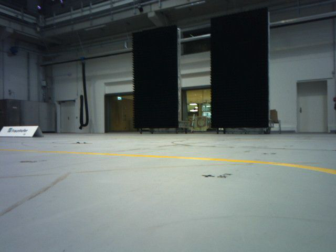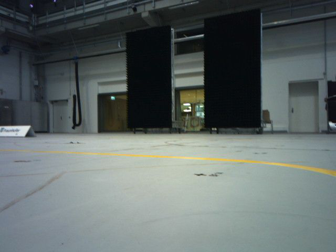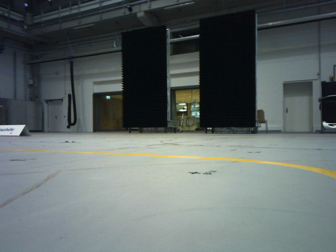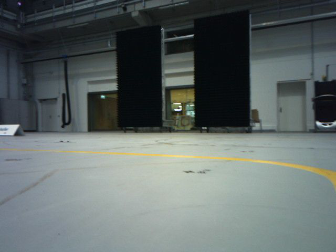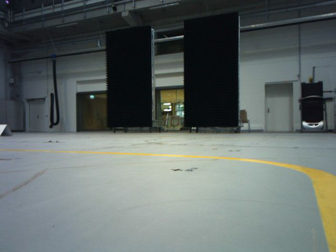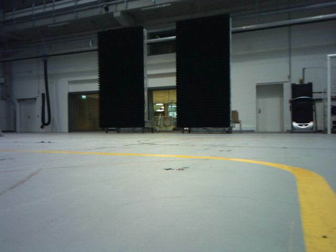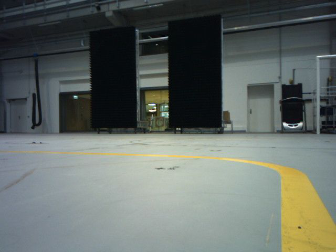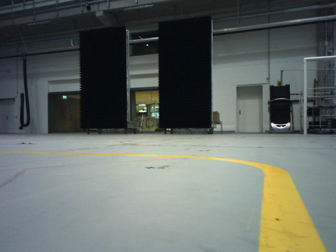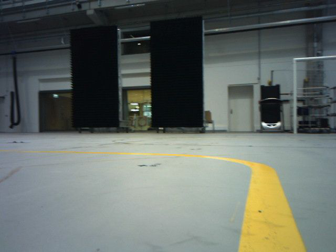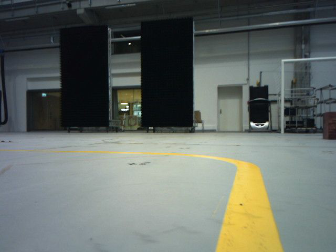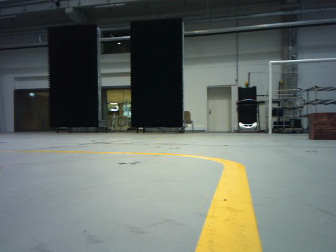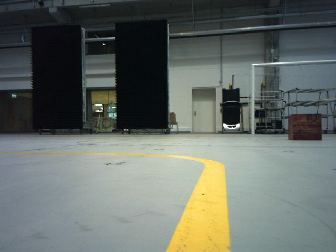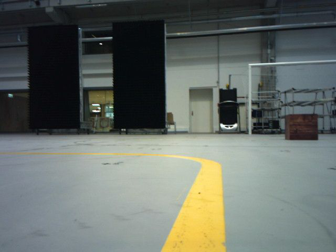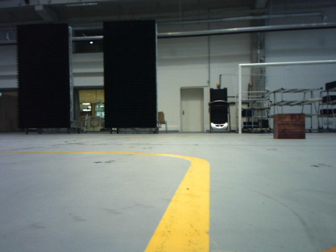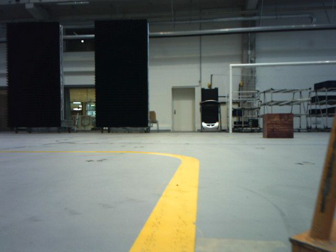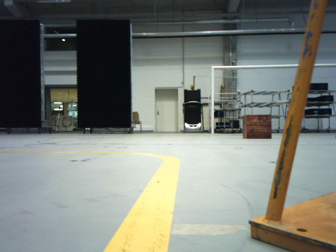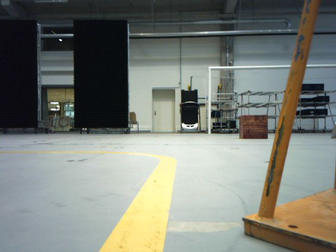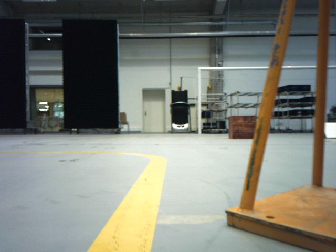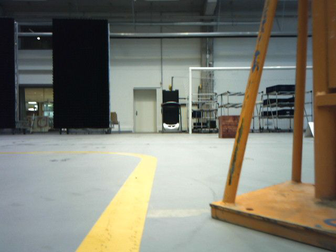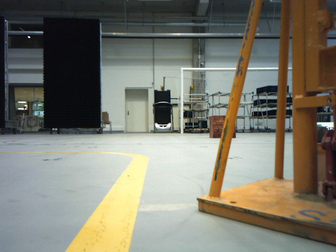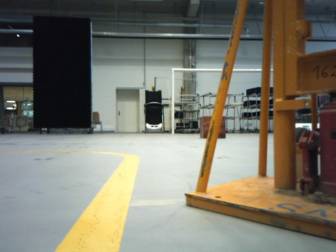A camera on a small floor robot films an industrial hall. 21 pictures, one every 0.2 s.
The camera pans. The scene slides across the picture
to the left.
The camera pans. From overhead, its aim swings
clockwise.
0.0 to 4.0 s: The camera swings to its right by about 35 degrees, and the scene slides to the left. It travels backward, about 0.8 m.
The film runs backward here.
